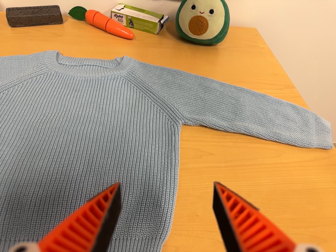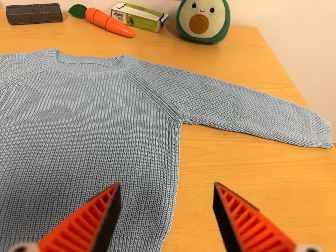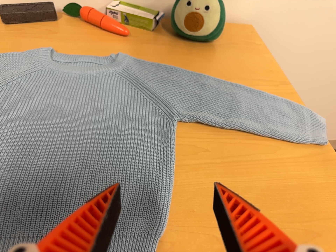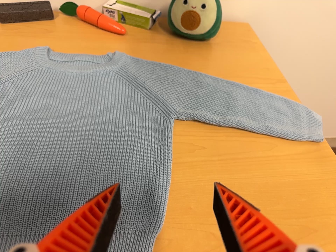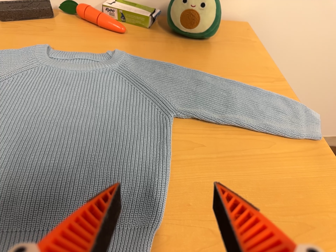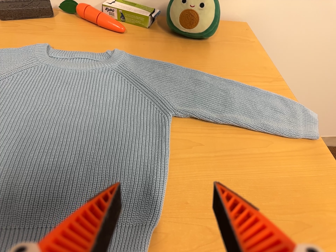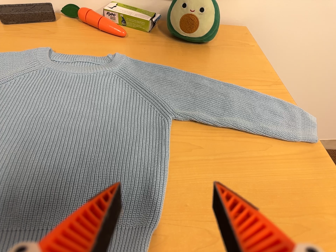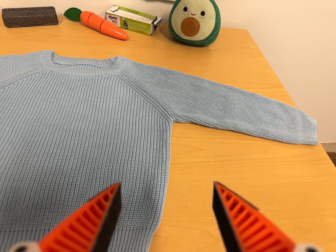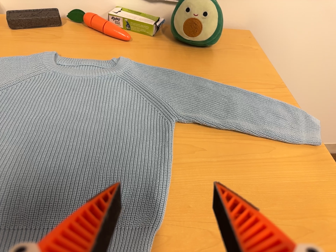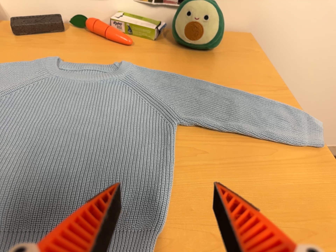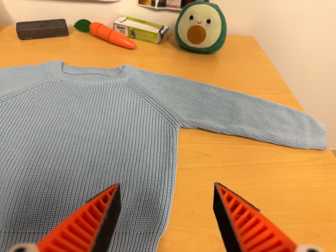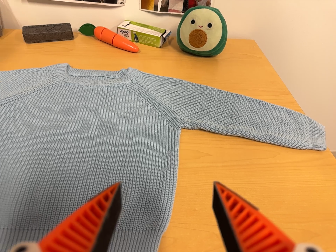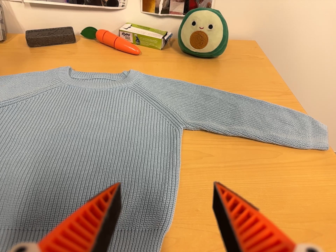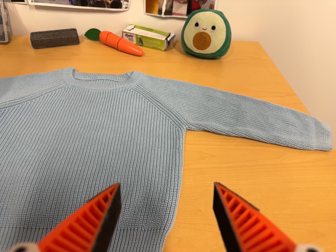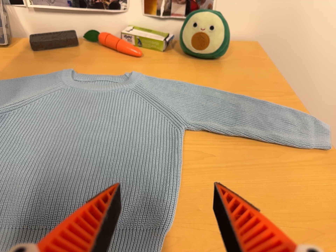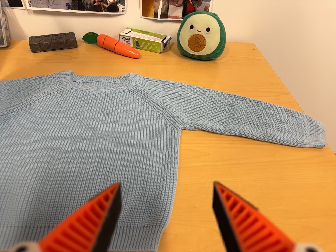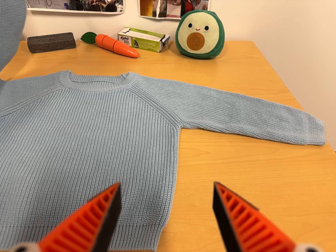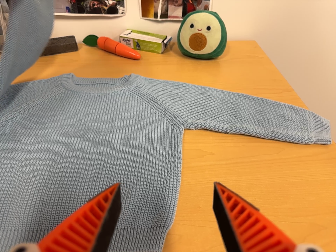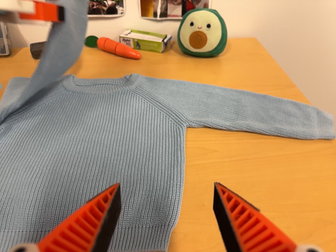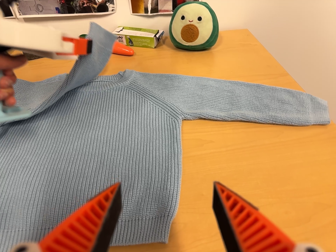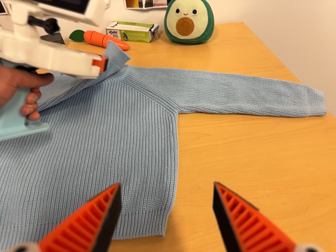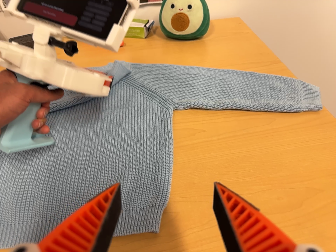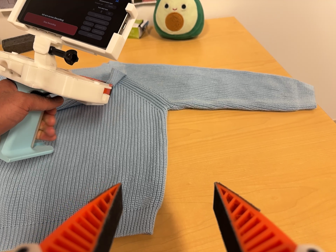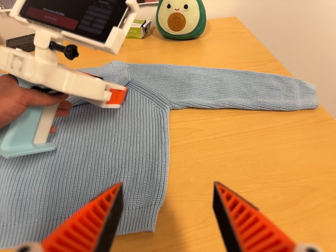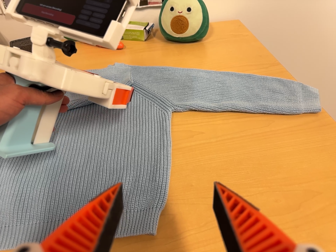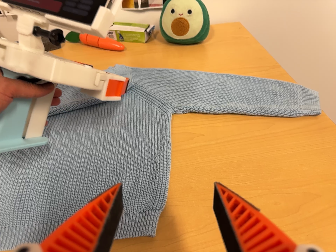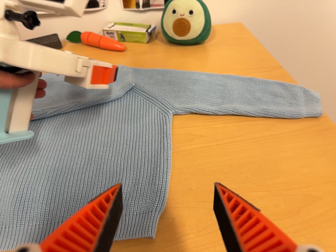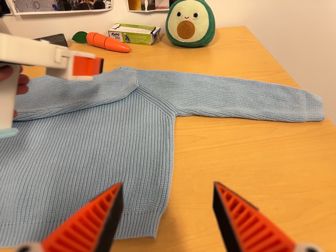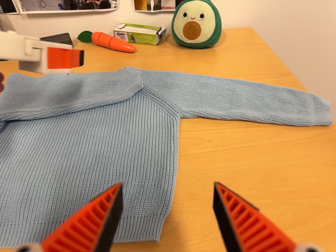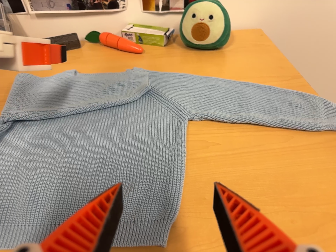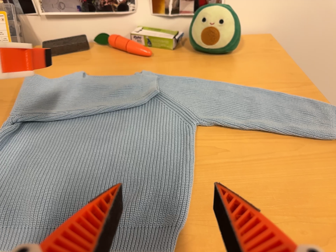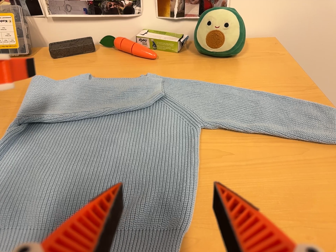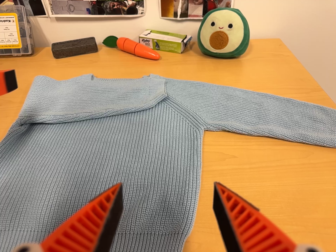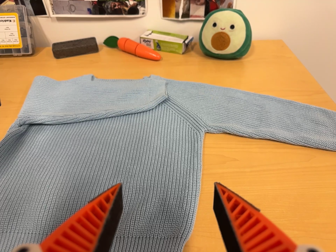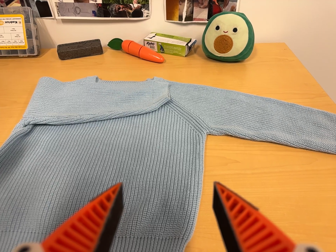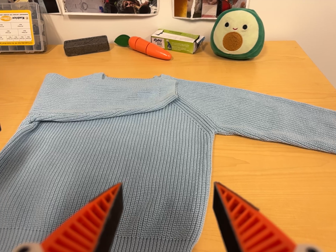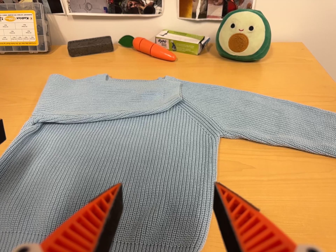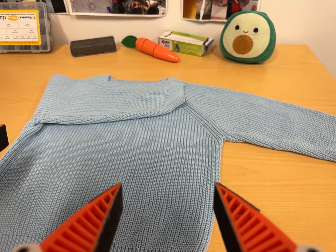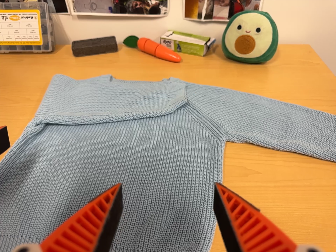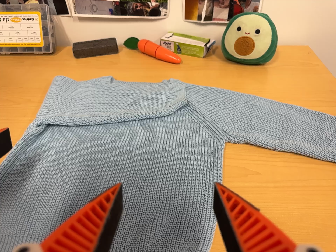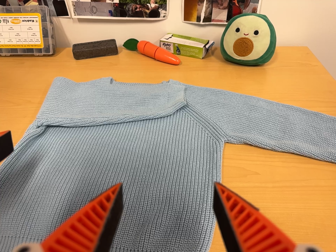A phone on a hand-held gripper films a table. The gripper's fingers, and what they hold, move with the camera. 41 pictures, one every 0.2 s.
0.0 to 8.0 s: The camera pans to its left by about 10 degrees.
The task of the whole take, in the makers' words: left arm across.
The film runs forward here.
